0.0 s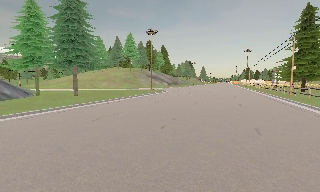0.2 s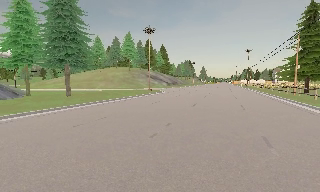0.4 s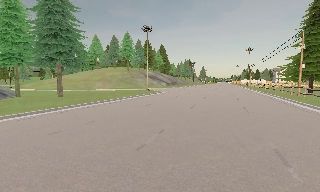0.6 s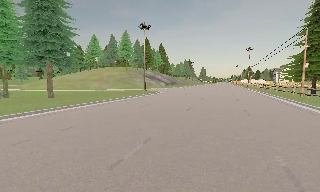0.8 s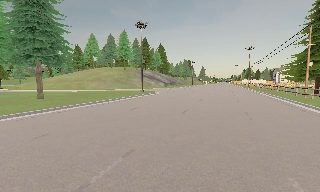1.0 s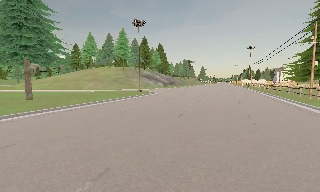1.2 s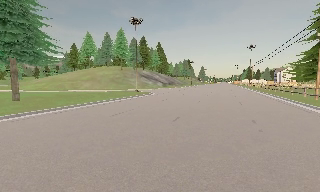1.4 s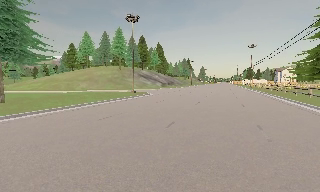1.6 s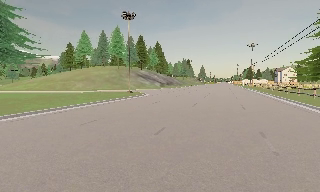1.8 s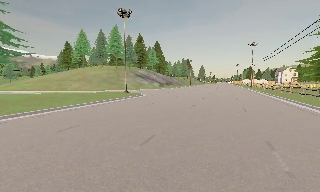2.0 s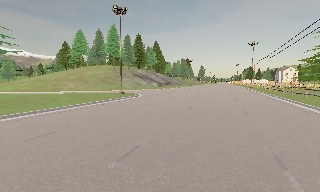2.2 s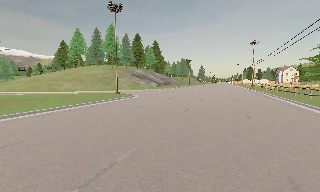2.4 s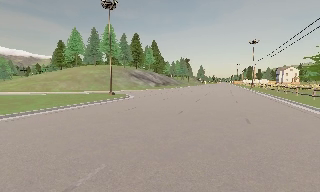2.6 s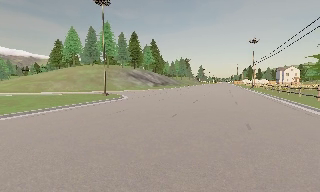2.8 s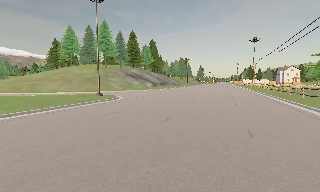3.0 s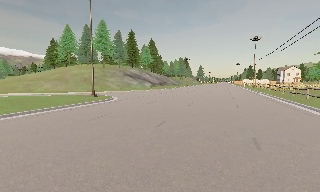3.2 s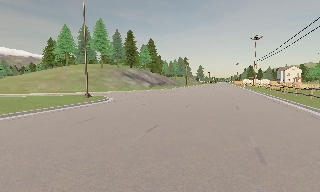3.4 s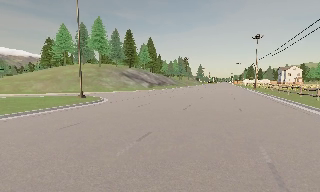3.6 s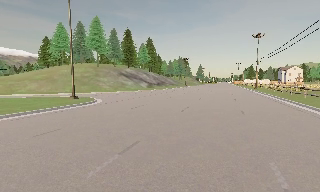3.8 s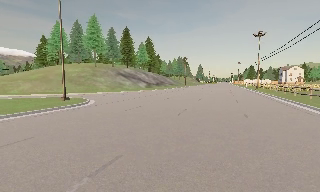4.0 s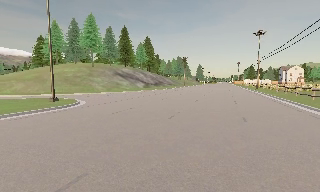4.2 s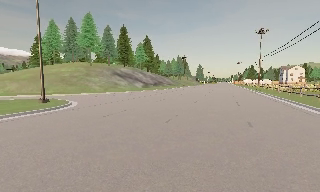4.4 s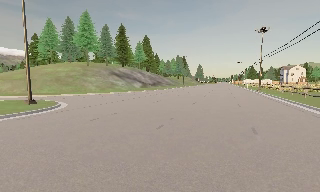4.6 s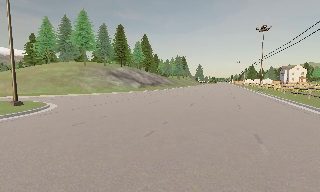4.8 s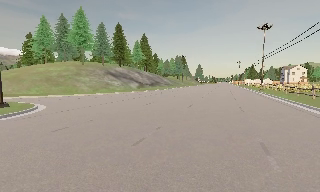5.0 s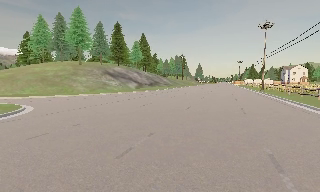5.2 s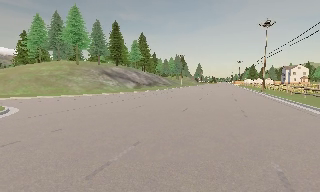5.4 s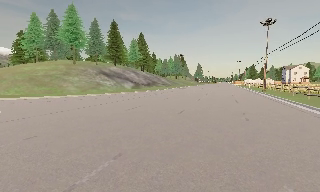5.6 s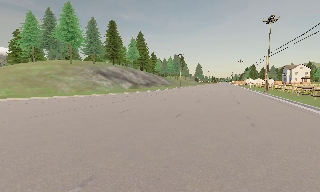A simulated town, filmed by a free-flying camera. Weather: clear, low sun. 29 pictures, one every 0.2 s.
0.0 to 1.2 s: The camera travels forward, about 6 m, so what stands in front looms larger.
1.2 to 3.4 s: The camera travels forward and to its right, about 11 m, so what stands in front looms larger.
3.4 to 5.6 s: The camera travels forward, about 10 m, so what stands in front looms larger.
The film runs forward here.
